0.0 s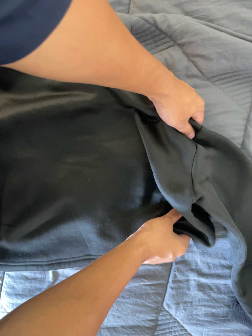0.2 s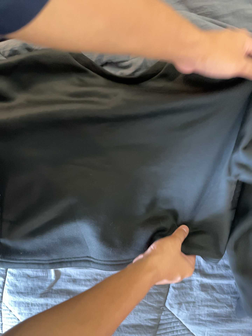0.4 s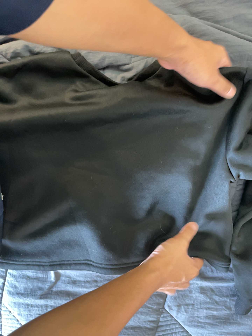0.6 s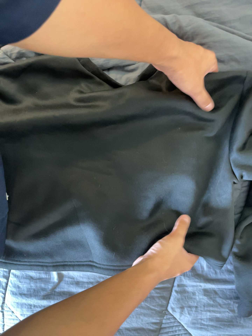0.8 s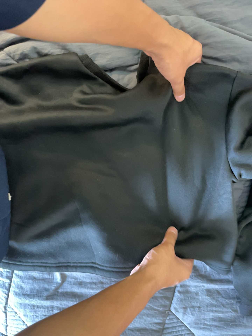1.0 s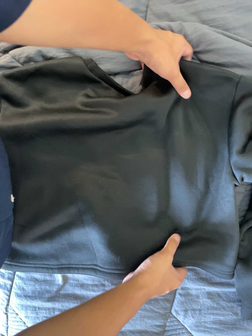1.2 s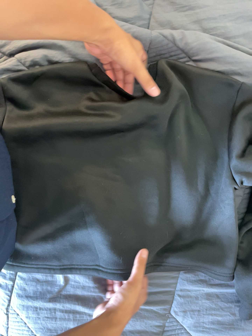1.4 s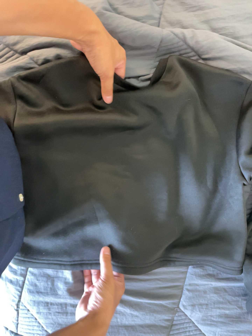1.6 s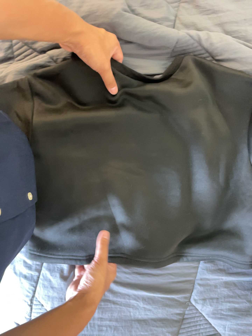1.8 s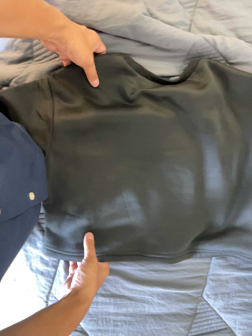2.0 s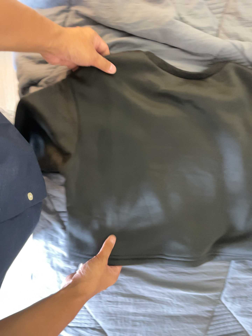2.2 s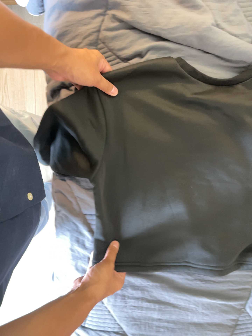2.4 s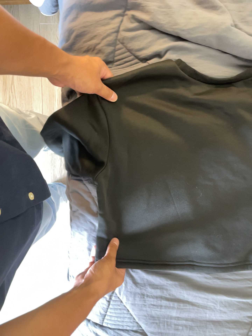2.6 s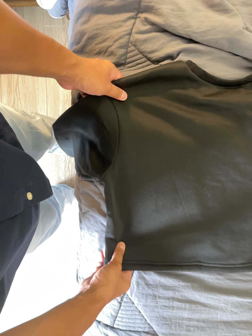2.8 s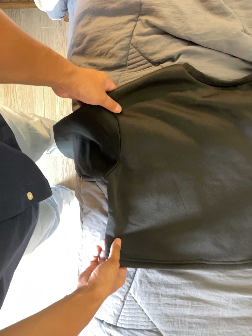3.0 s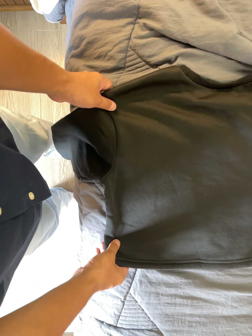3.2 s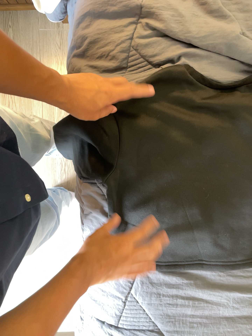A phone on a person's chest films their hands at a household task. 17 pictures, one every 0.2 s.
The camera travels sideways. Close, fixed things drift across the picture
to the right.
0.0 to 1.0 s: The camera shifts only a little, or ends up much as it began.
1.0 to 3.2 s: The camera travels to its left, about 34 cm, so close, fixed things drift to the right.
The film runs forward here.
